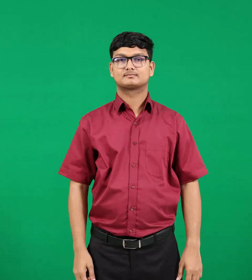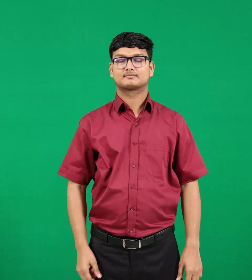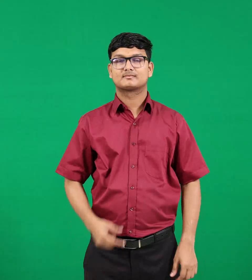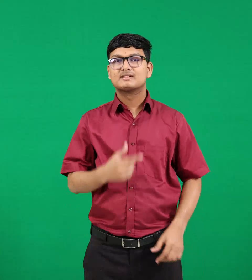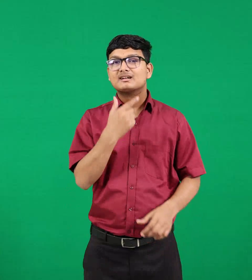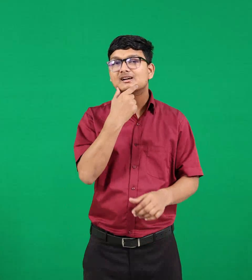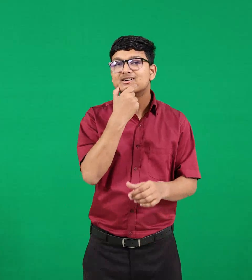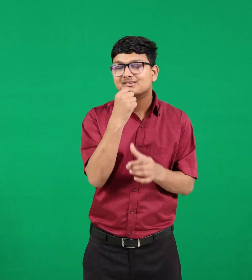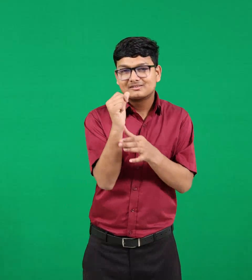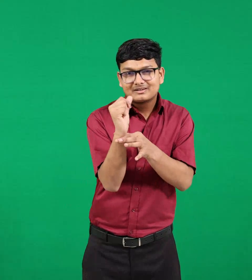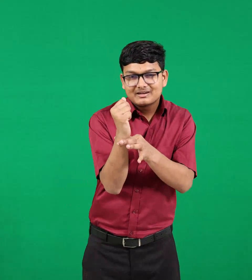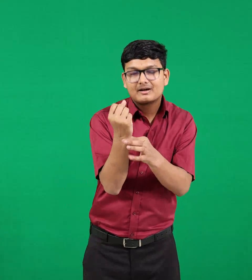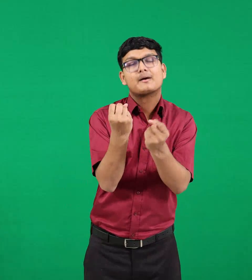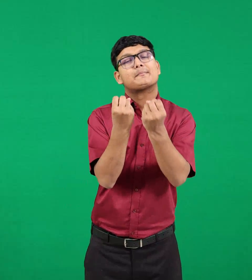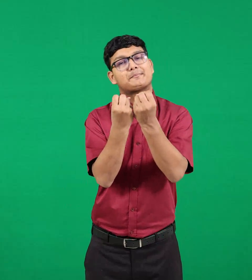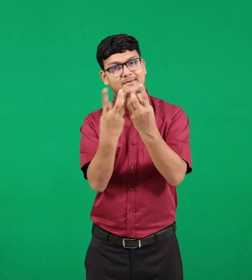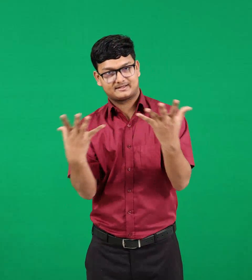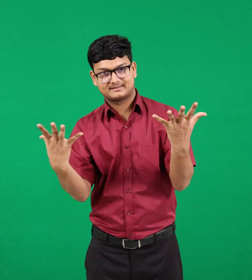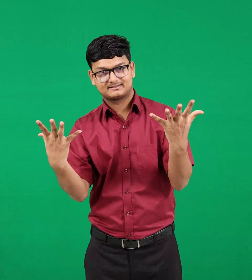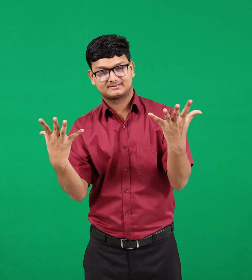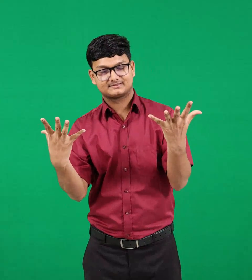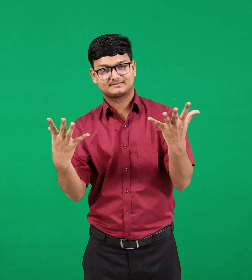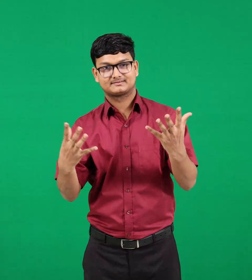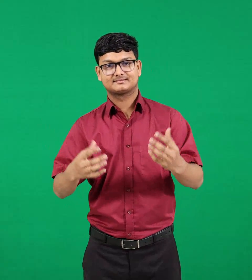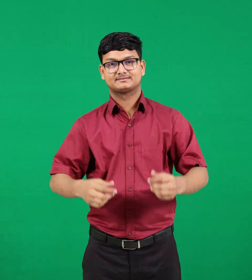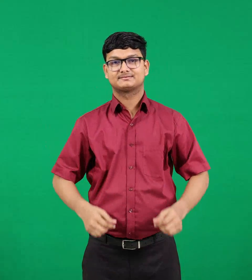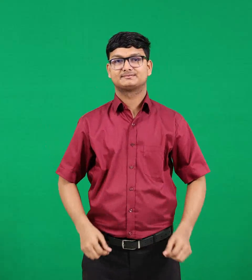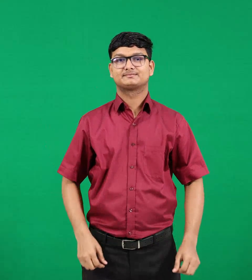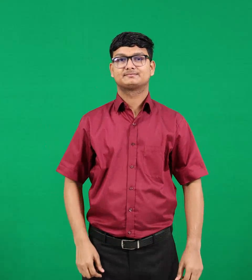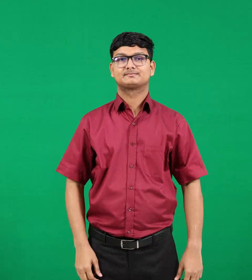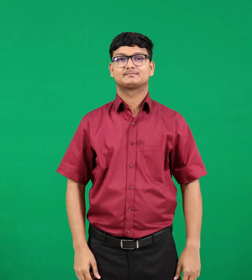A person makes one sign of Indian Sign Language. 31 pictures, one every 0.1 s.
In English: bones
